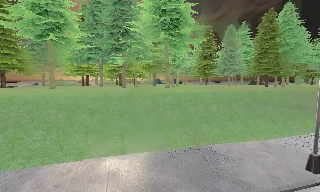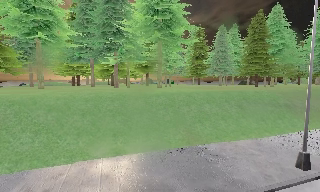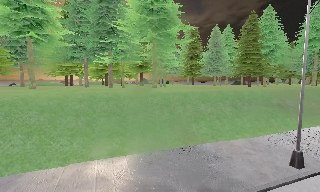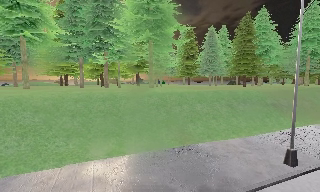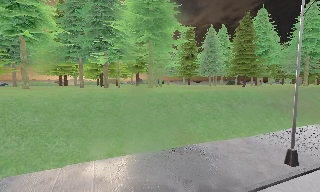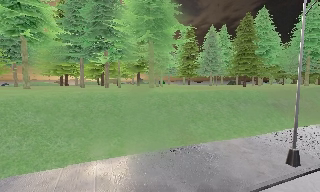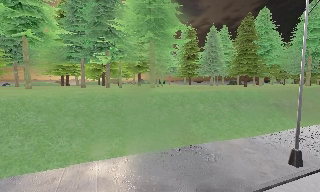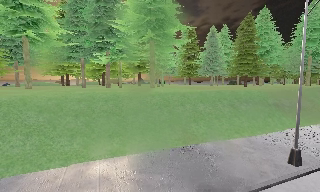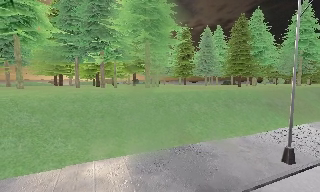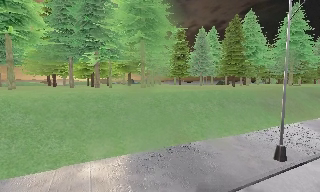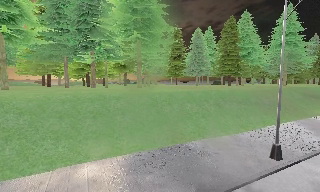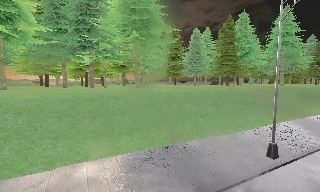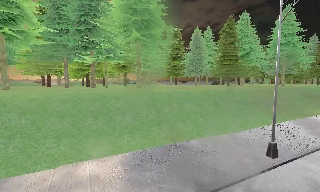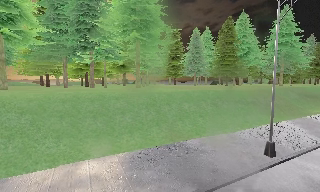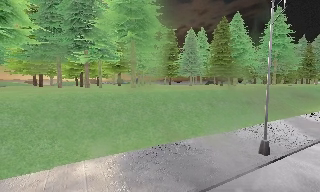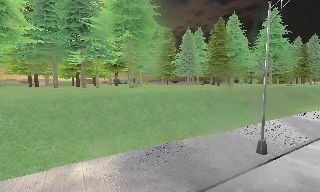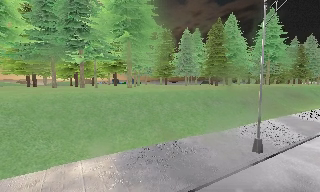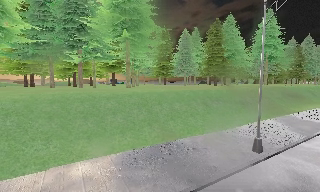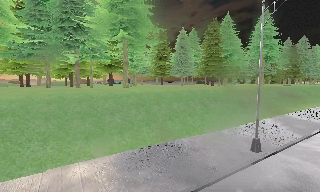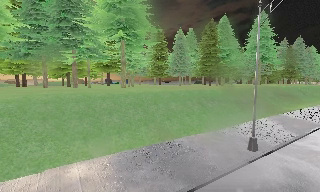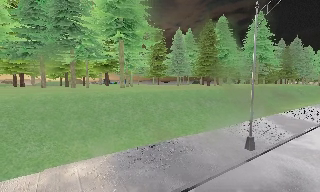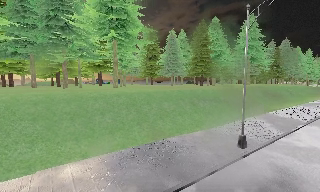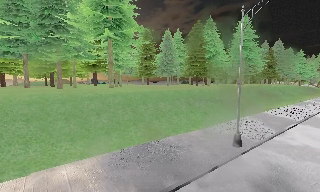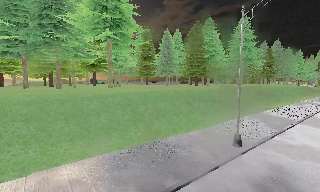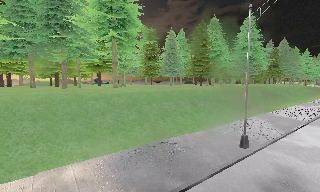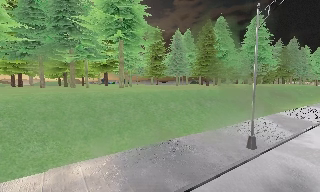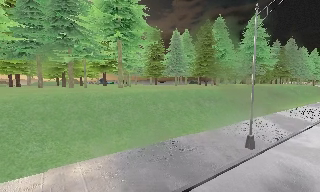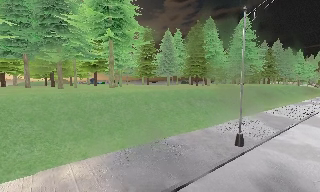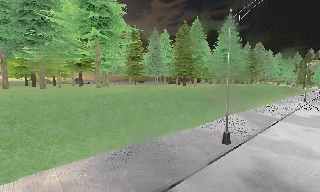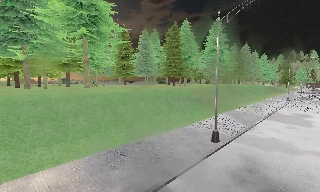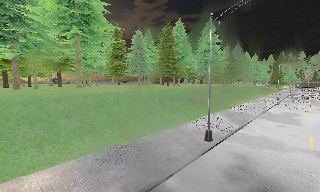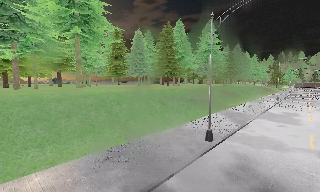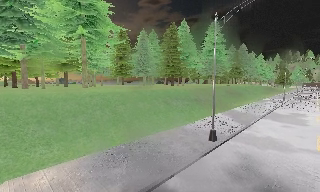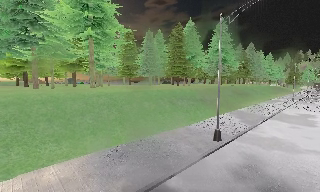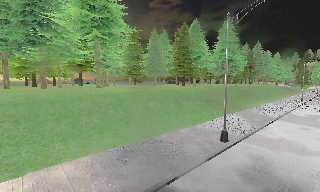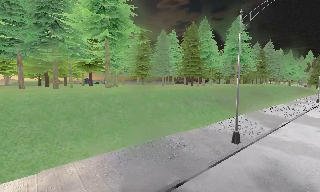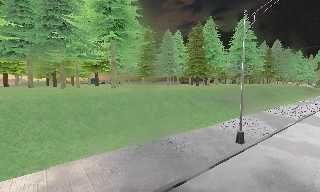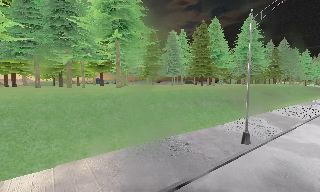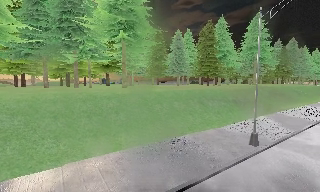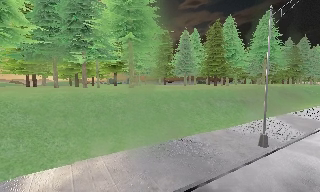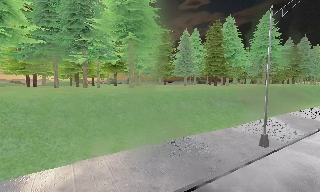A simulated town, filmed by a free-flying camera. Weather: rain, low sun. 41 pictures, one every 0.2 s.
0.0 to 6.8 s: The camera pans to its right, which is clockwise from overhead, by about 25 degrees. It travels to its left and backward, about 1.5 m.
6.8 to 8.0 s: The scene slides to the right, as the camera pans about 10 degrees to its left.
The film runs backward here.
